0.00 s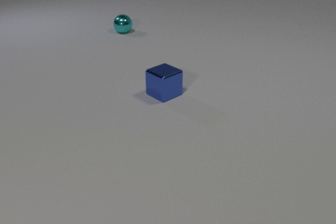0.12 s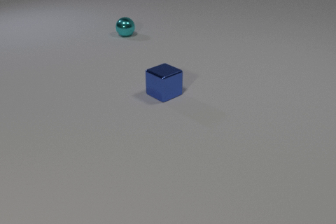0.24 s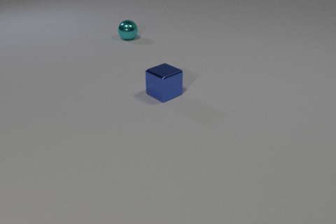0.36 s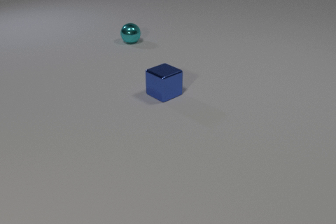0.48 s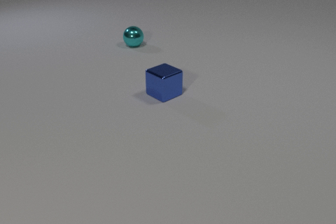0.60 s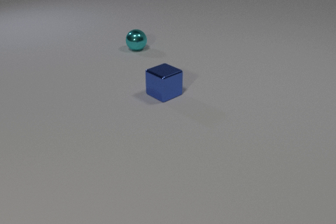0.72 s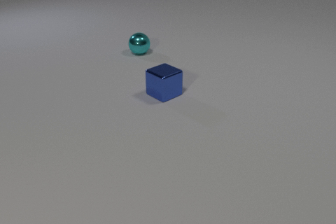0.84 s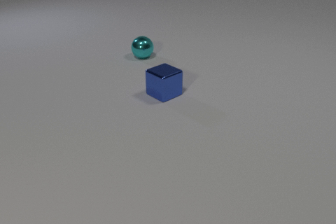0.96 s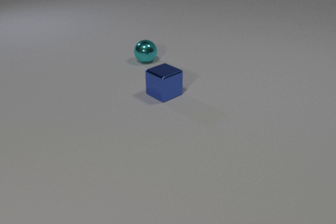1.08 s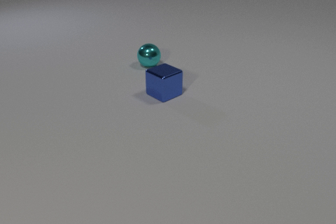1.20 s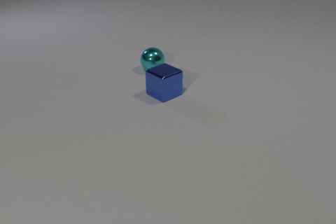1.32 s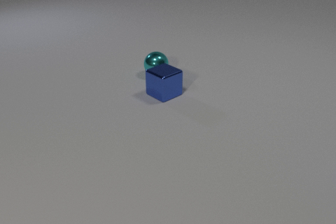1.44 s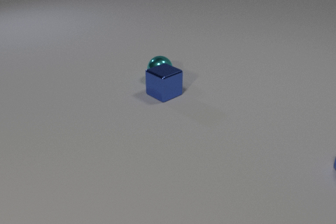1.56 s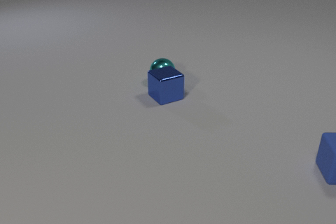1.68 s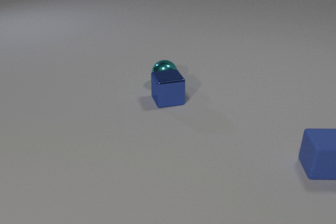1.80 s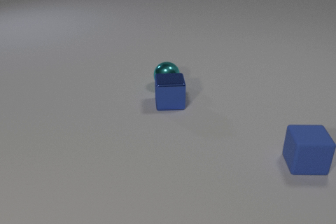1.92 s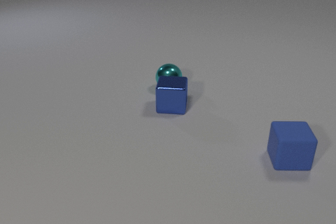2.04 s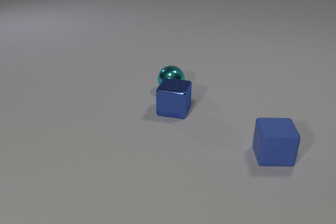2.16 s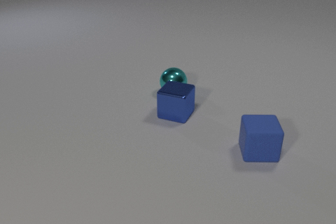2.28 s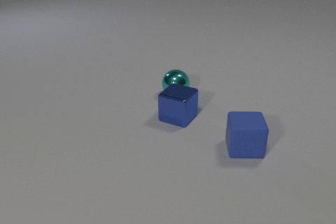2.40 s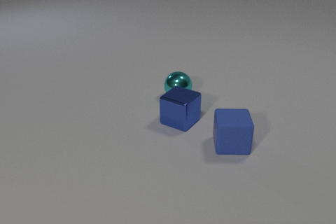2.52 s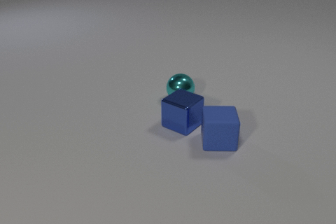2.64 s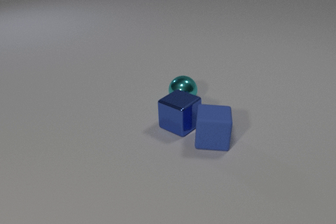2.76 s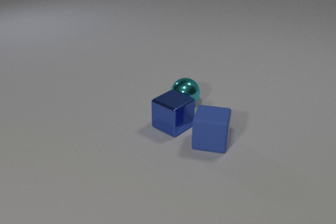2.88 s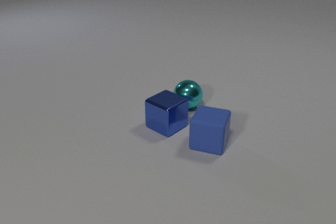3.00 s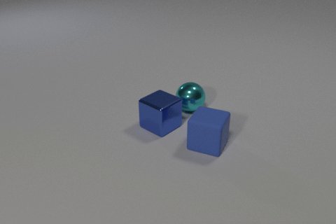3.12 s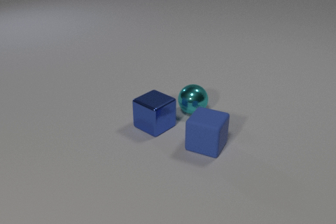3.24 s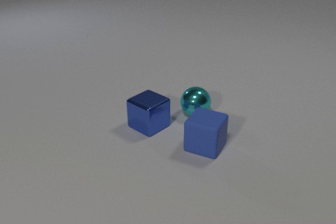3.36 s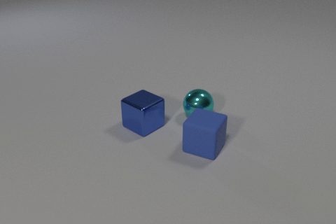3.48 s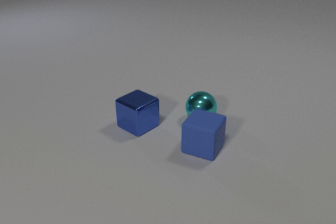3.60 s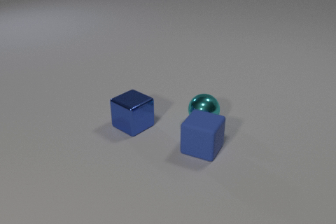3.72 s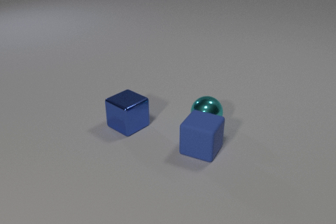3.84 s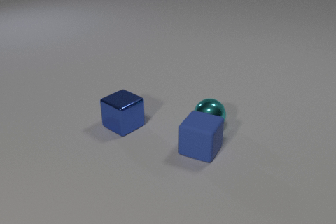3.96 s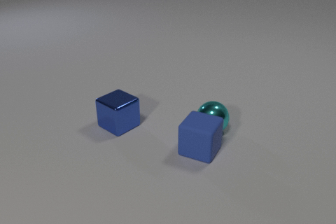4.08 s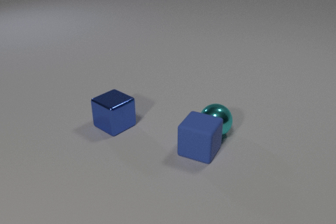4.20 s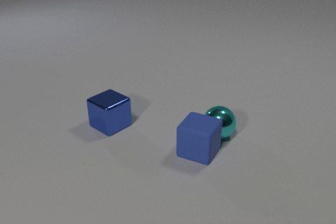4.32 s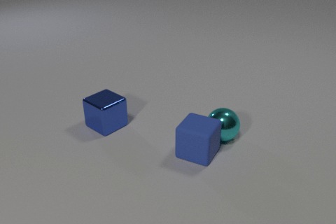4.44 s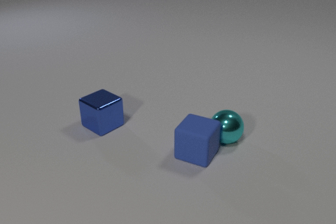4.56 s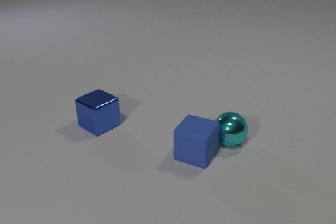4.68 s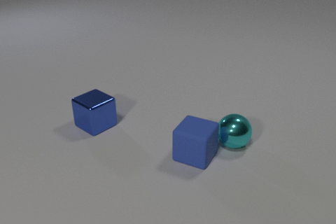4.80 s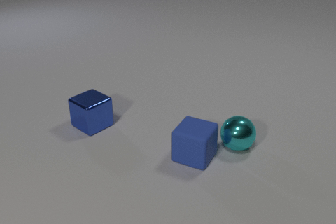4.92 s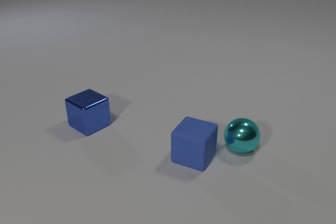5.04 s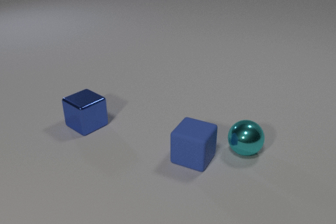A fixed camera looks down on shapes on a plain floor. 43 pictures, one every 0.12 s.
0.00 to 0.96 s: The cyan metal sphere rolls toward the camera.
0.96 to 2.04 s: The cyan metal sphere rolls toward the camera. The blue metal cube slides toward the camera, spins clockwise seen from above by about 60 degrees, its near face sliding to the left. The blue rubber cube comes in at the right edge, slides to the left. The cyan metal sphere and the blue metal cube collide.
2.04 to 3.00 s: The cyan metal sphere rolls toward the camera and to the right. The blue metal cube slides toward the camera and to the left, spins so that its near face slides to the left, clockwise seen from above. The blue rubber cube slides to the left, spins so that its near face slides to the left, clockwise seen from above. The blue metal cube and the blue rubber cube collide.
3.00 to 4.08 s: The cyan metal sphere rolls toward the camera and to the right. The blue metal cube slides to the left. The blue rubber cube slides toward the camera and to the left. The cyan metal sphere and the blue rubber cube collide.
4.08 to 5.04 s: The cyan metal sphere rolls to the right and toward the camera. The blue metal cube slides to the left. The blue rubber cube slides toward the camera.
Are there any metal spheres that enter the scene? no.
Are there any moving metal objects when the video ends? yes.
What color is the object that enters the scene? blue.
